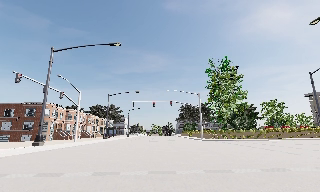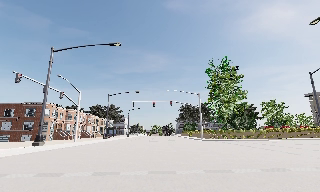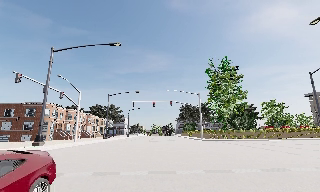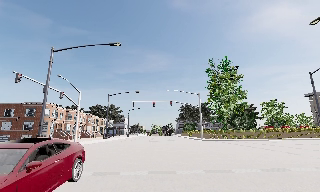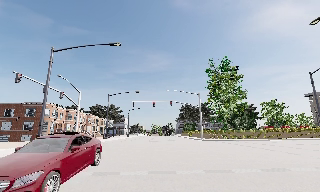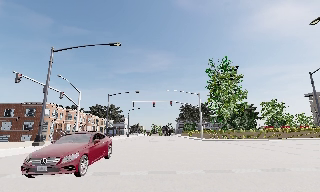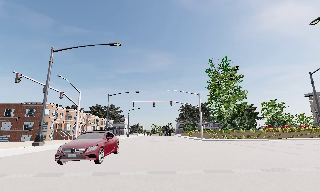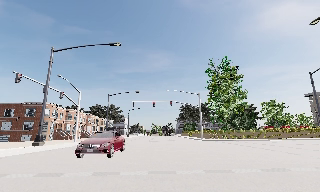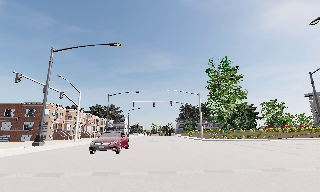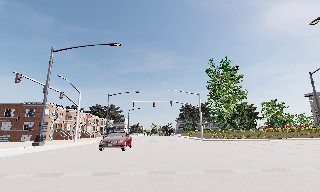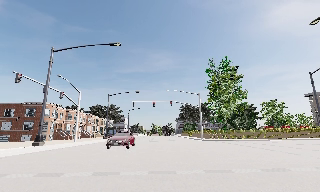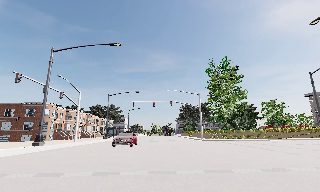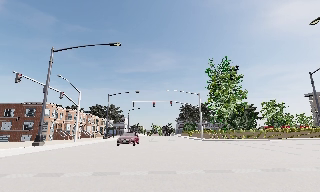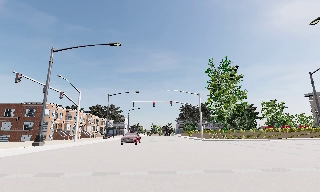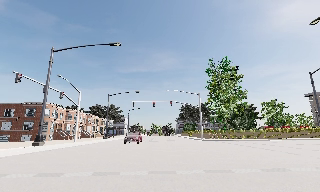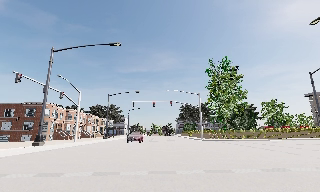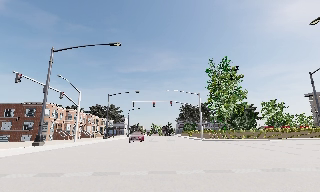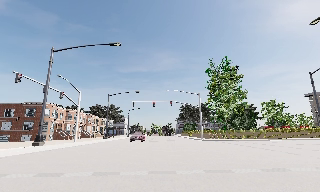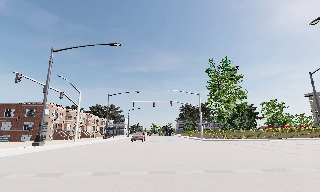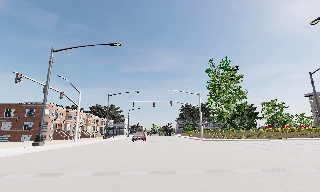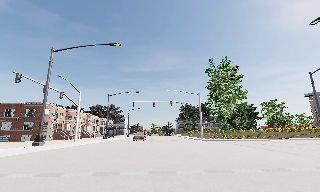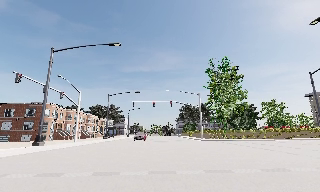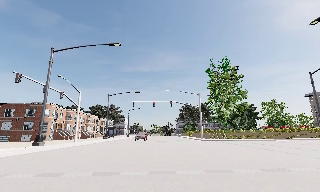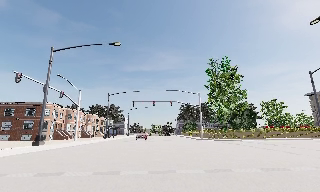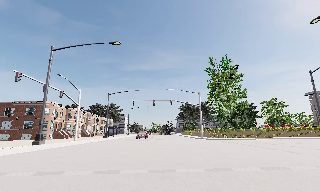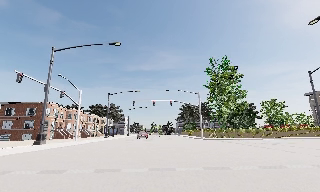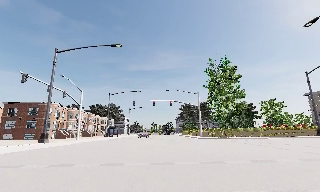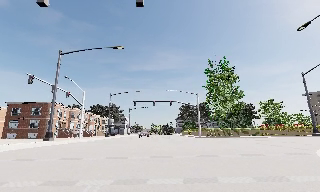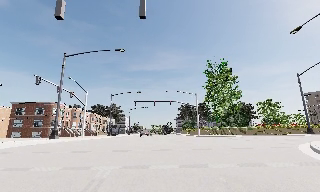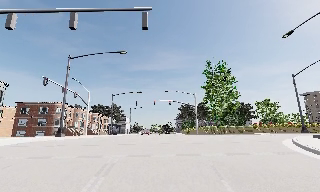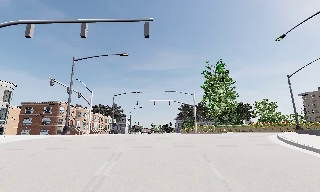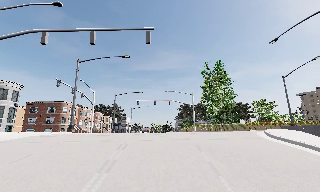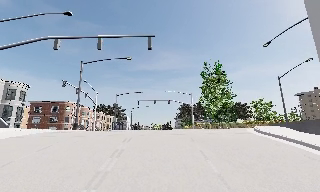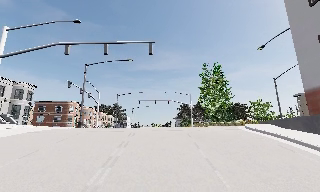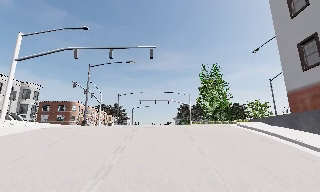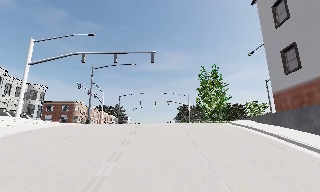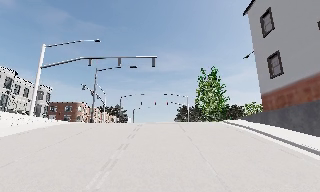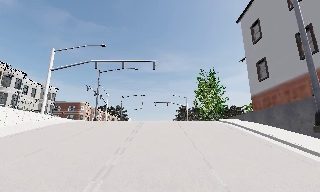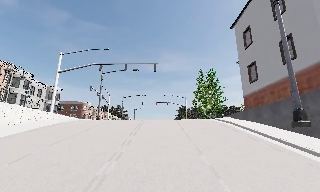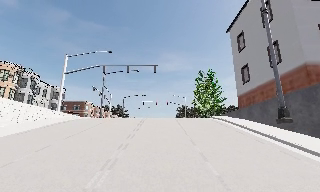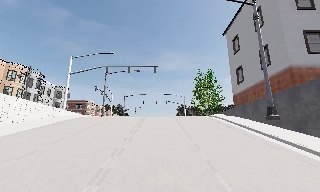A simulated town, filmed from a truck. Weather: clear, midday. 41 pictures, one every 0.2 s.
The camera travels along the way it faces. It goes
backward.
0.0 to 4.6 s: The camera keeps its place and its aim.
4.6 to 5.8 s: The camera travels backward, about 3.5 m, so what stands in front gets smaller. It gains speed.
5.8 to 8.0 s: The camera travels backward, about 14 m, so what stands in front gets smaller.
The film runs backward here.
